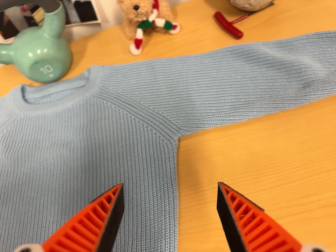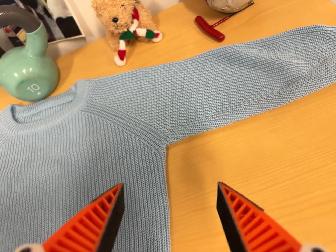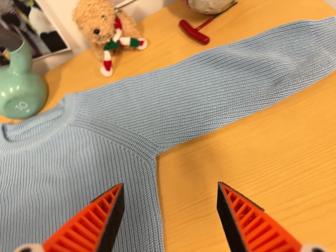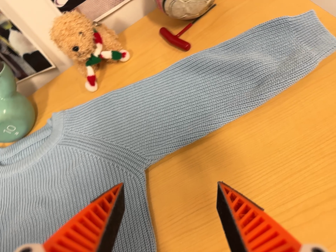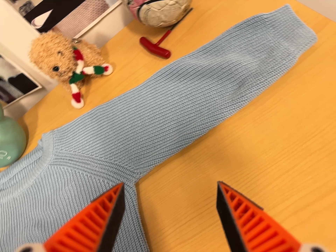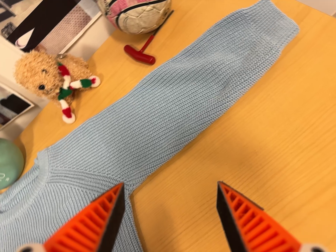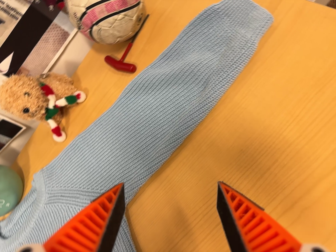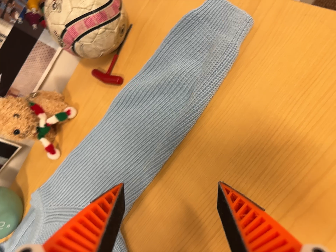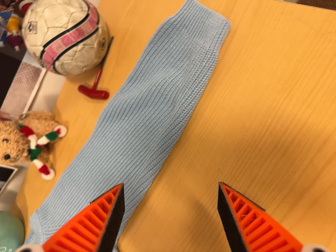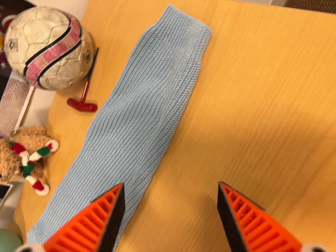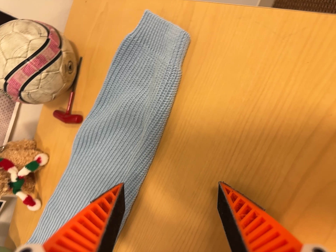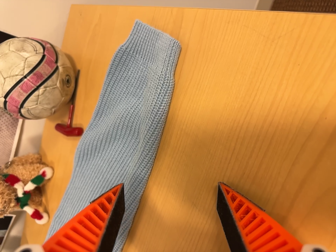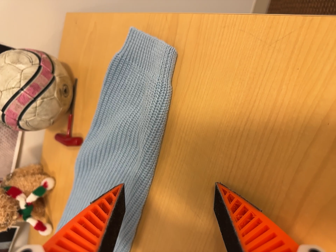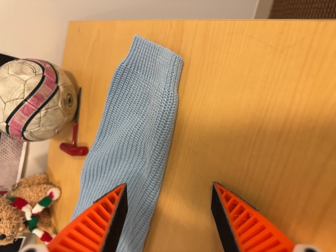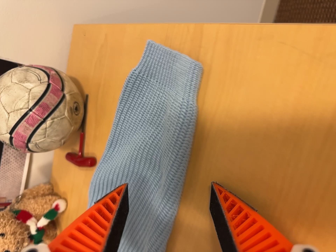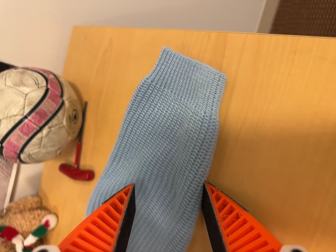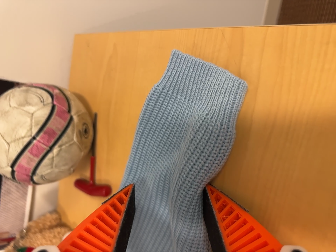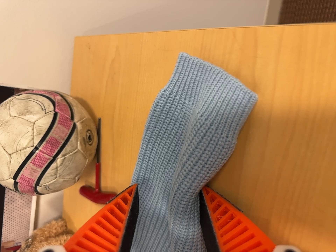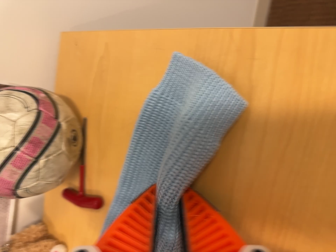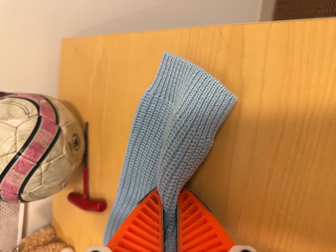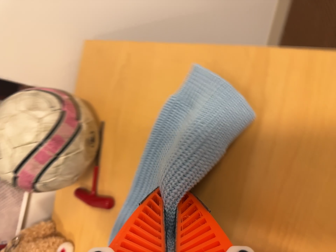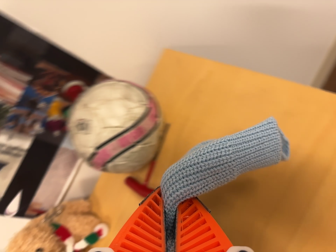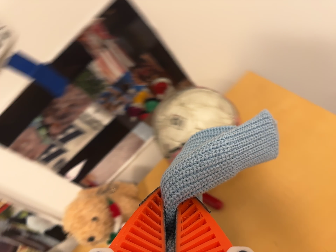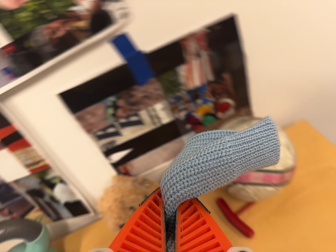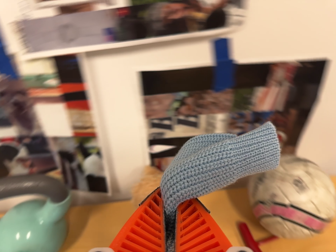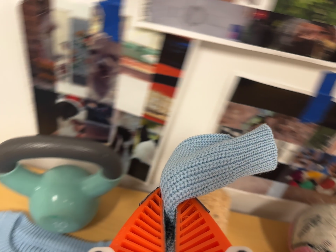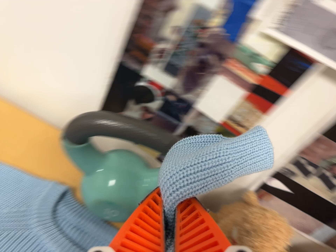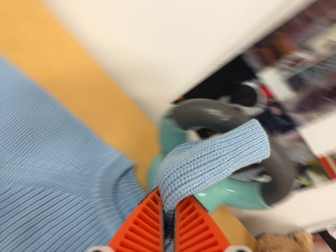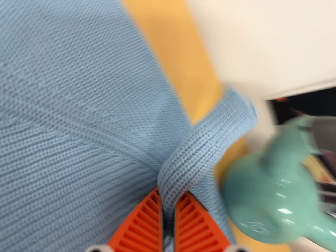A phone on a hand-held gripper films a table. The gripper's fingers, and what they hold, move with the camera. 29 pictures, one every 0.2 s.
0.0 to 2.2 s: The camera pans to its left by about 15 degrees. It travels to its right and toward the top of its view, about 28 cm. It rolls about its line of sight by about 55 degrees, and the scene rotates counterclockwise.
2.2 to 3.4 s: The camera travels forward, to its left and toward the top of its view, about 12 cm, so what stands in front looms larger. It rolls about its line of sight by about 10 degrees, and the scene rotates counterclockwise.
3.4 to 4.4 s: The camera travels to its left, about 18 cm, so close, fixed things drift to the right. Its aim tips toward the top of its view by about 10 degrees, and the scene shifts downward. It rolls about its line of sight by about 35 degrees, and the scene rotates clockwise.
4.4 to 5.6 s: The camera travels to its left, about 60 cm, so close, fixed things drift to the right. It rolls about its line of sight by about 110 degrees, and the scene rotates clockwise.
The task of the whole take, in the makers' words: right arm across.
The film runs forward here.
